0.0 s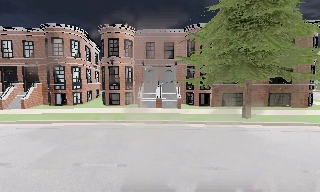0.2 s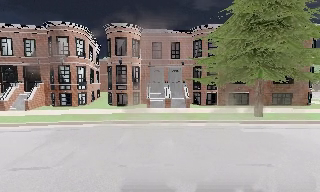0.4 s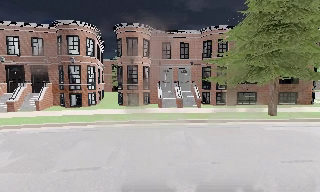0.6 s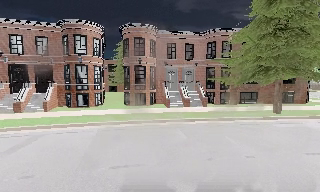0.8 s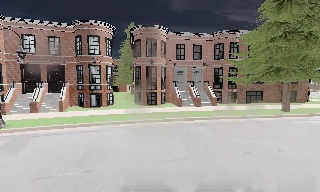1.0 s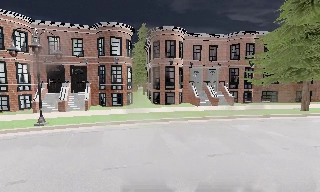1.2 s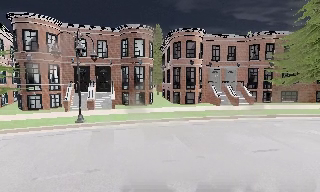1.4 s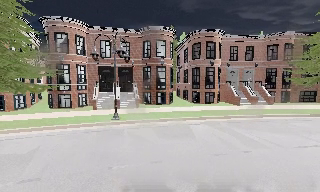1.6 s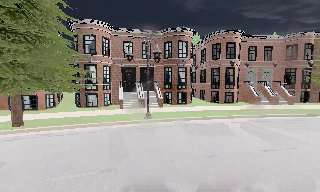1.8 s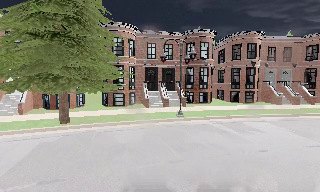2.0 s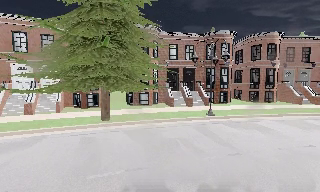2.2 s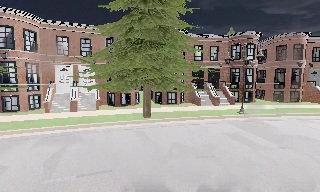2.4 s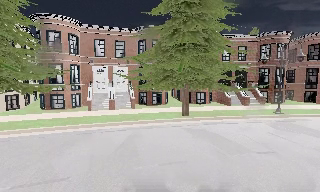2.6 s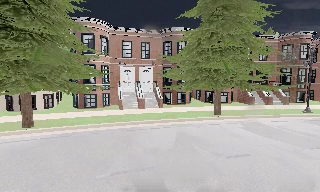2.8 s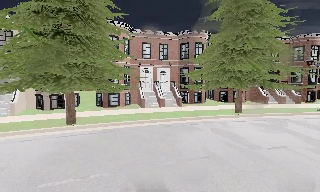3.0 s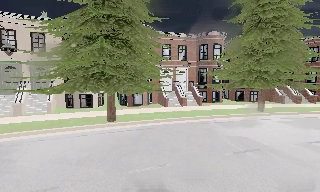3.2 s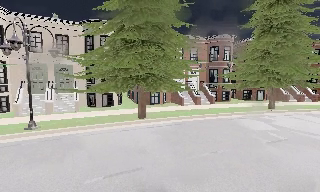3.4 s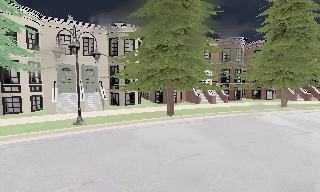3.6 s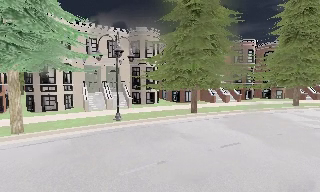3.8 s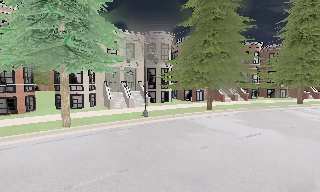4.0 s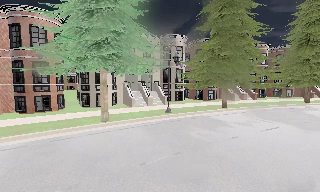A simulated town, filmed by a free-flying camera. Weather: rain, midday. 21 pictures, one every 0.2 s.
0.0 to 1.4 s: The camera travels to its left, about 10 m, so close, fixed things drift to the right.
1.4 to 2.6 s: The scene slides to the right, as the camera pans about 15 degrees to its left. It travels to its left, about 11 m, so close, fixed things drift to the right.
2.6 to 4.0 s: The camera travels to its left and backward, about 13 m, so close, fixed things drift to the right.
The film runs forward here.
